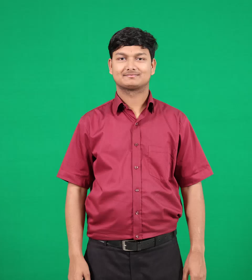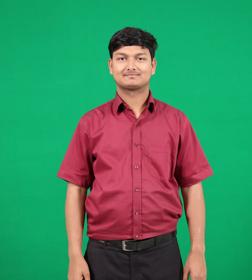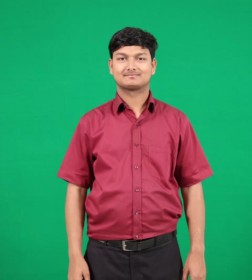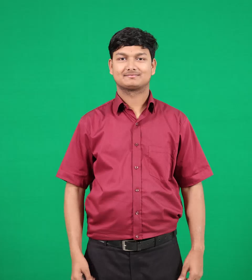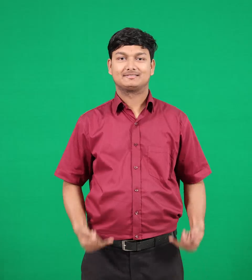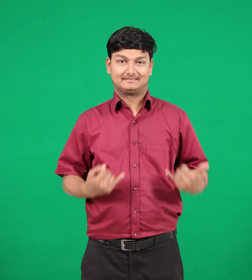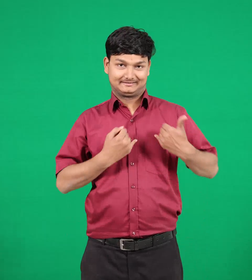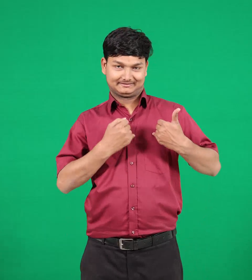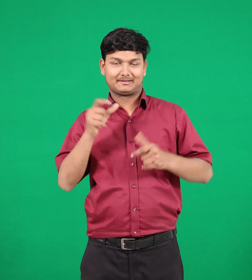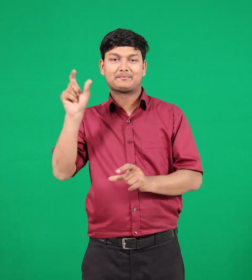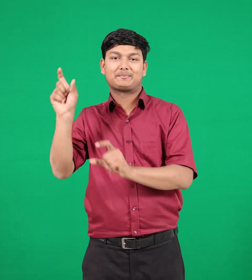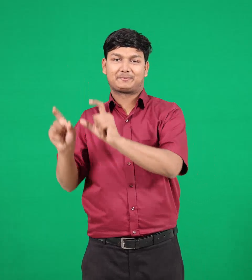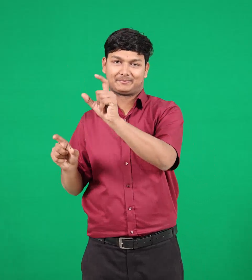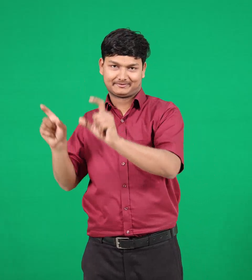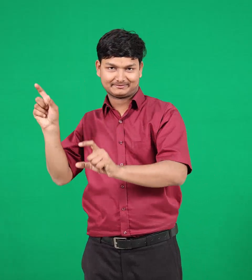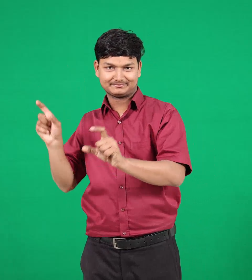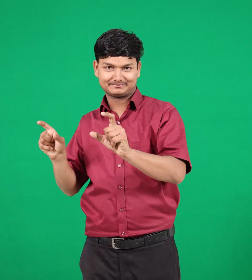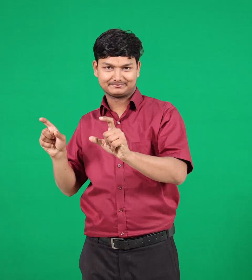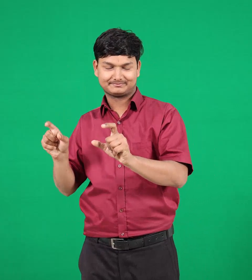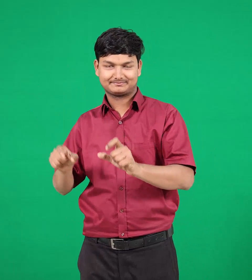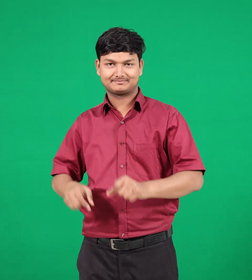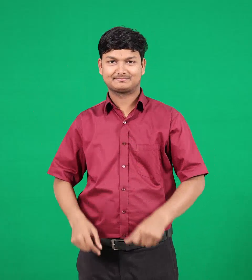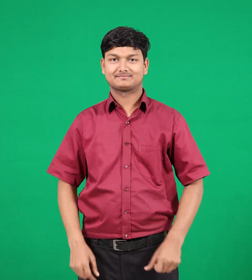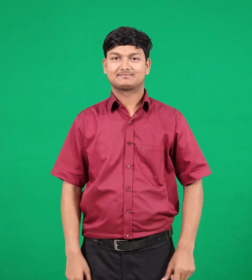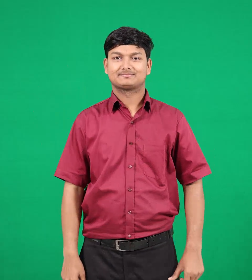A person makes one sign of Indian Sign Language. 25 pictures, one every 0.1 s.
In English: sinners
